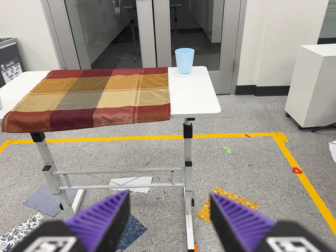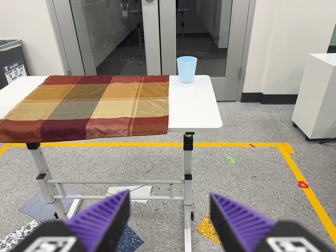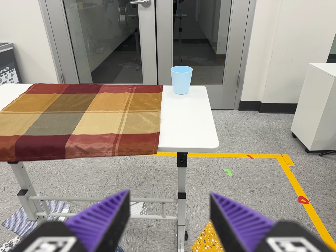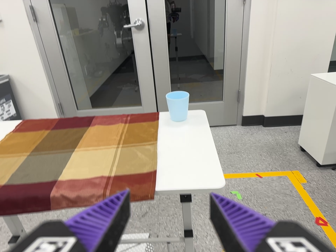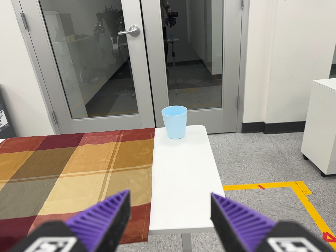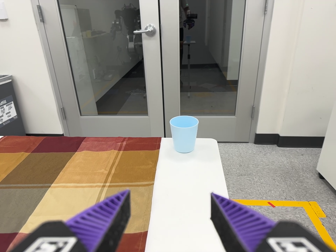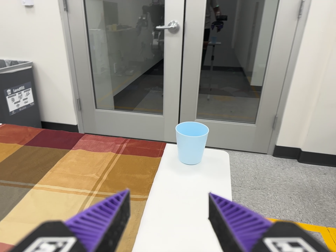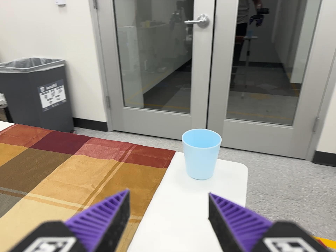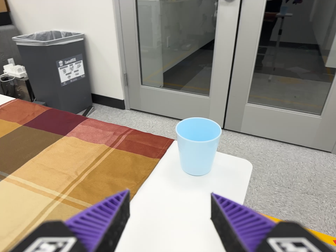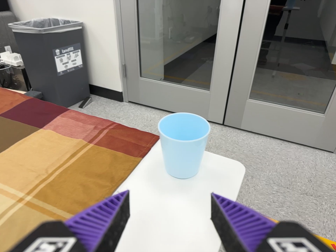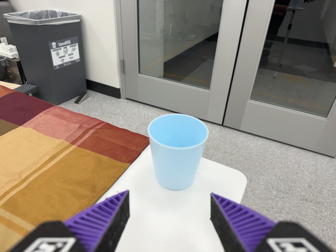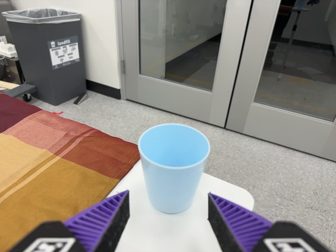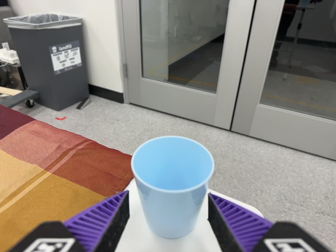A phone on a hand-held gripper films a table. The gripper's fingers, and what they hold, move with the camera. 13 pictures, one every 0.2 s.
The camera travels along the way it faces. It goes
forward.
0.0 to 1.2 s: The camera travels forward and toward the top of its view, about 50 cm, so what stands in front looms larger.
1.2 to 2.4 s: The camera pans to its left by about 15 degrees. It travels forward and to its right, about 36 cm, so what stands in front looms larger. It rolls about its line of sight by about 10 degrees, and the scene rotates clockwise.
The film runs forward here.
